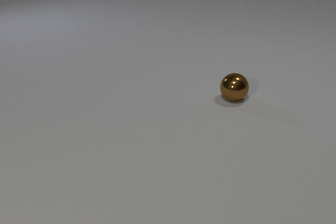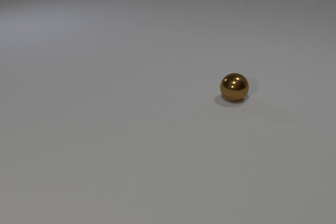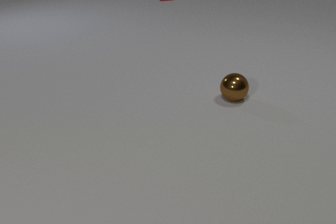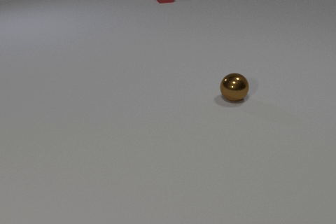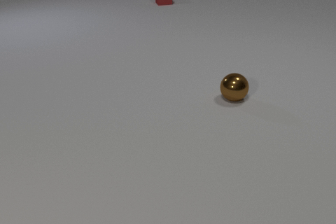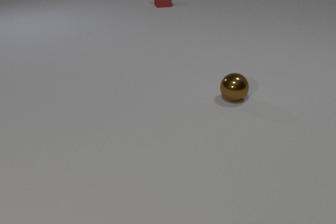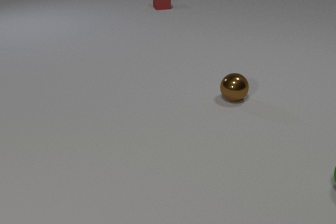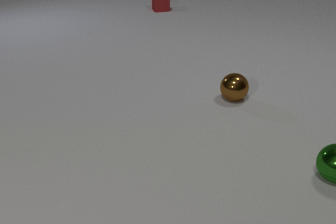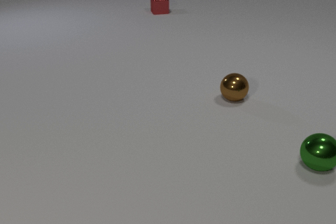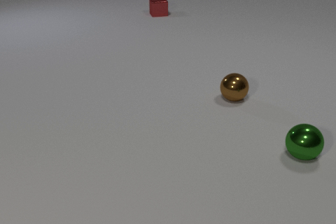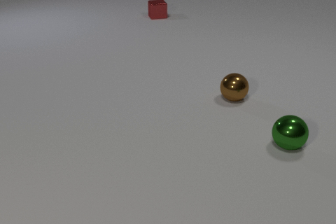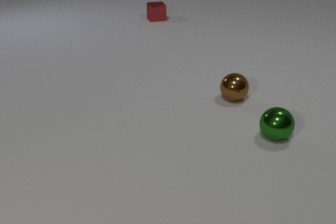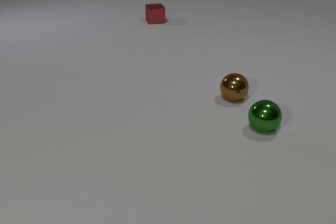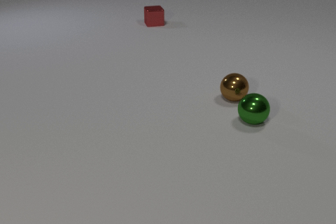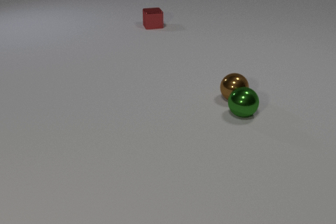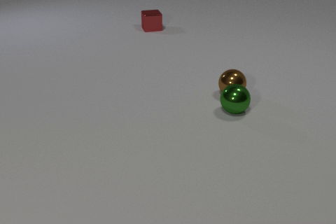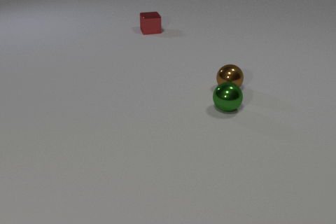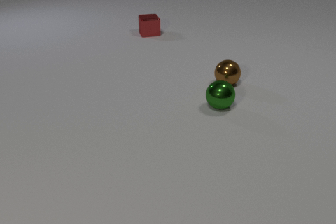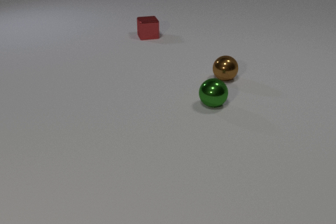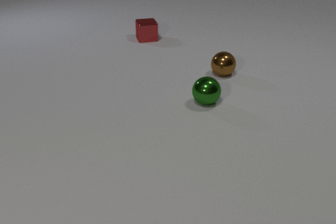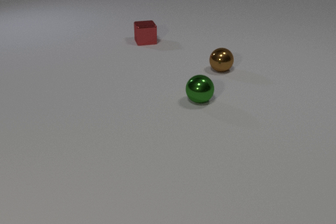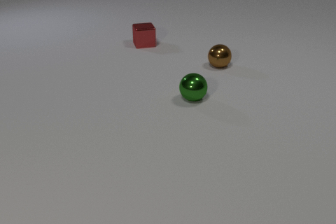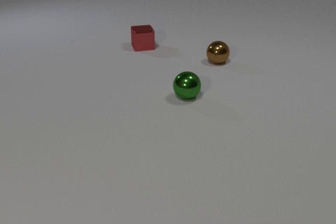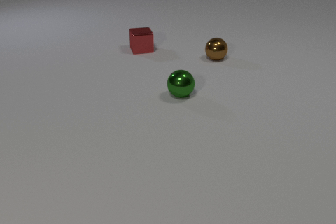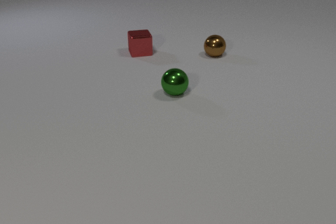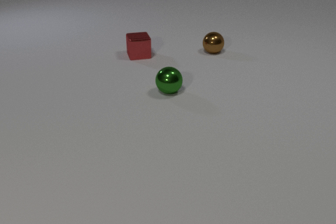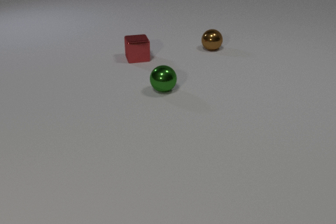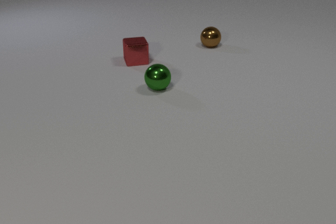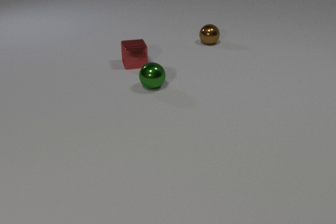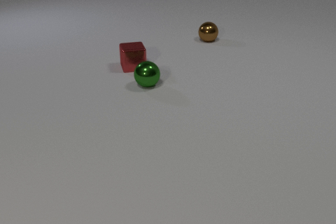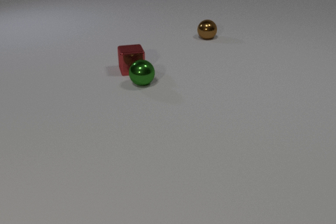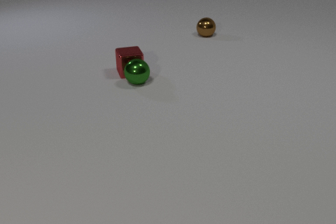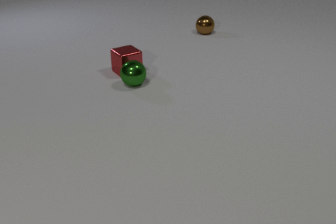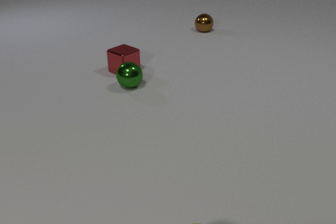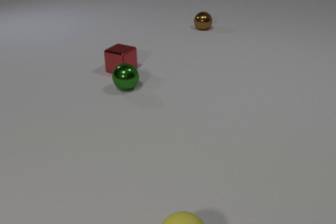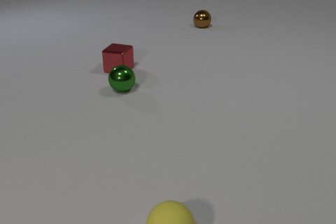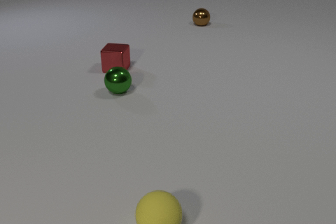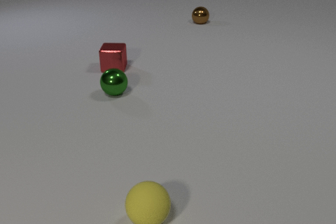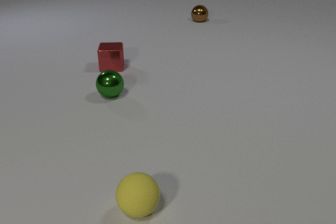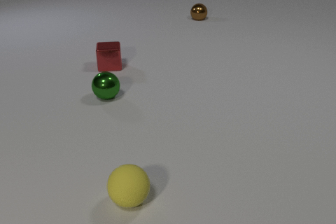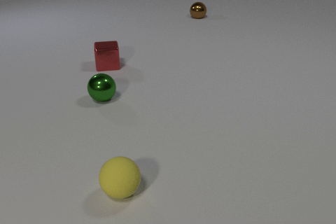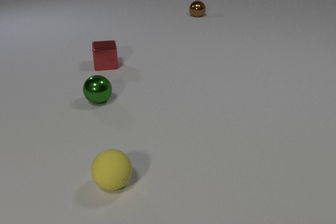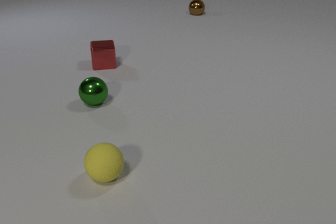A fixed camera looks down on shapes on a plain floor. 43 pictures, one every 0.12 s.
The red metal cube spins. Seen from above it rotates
counterclockwise.
The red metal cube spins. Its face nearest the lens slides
to the right.
0.00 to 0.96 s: The green metal sphere comes in at the right edge, rolls to the left and away from the camera. The red metal cube comes in at the top edge, slides toward the camera.
0.96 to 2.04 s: The green metal sphere rolls to the left and away from the camera. The brown metal sphere rolls away from the camera. The red metal cube slides toward the camera. The green metal sphere and the brown metal sphere collide.
2.04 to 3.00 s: The green metal sphere rolls to the left and away from the camera. The brown metal sphere rolls away from the camera. The red metal cube slides toward the camera.
3.00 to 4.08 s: The green metal sphere rolls to the left. The brown metal sphere rolls away from the camera. The red metal cube slides toward the camera and to the left, spins counterclockwise seen from above by about 45 degrees, its near face sliding to the right. The yellow rubber sphere comes in at the bottom edge, rolls away from the camera and to the left. The green metal sphere and the red metal cube collide.
4.08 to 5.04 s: The green metal sphere rolls to the left and toward the camera. The brown metal sphere rolls away from the camera. The red metal cube slides to the left and away from the camera, spins so that its near face slides to the right, counterclockwise seen from above. The yellow rubber sphere rolls away from the camera and to the left.
What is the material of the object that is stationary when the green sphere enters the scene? metal.
What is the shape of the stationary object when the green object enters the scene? sphere.
How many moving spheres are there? 3.
